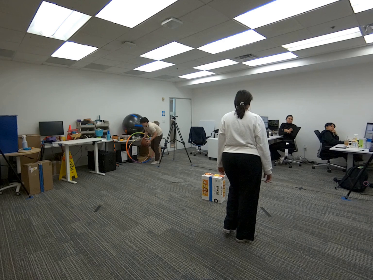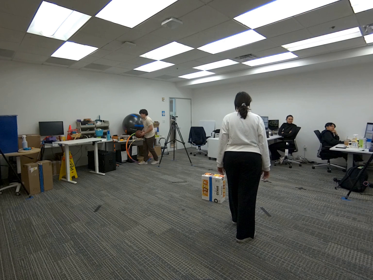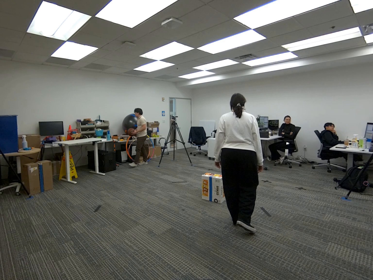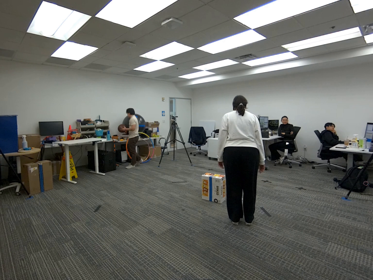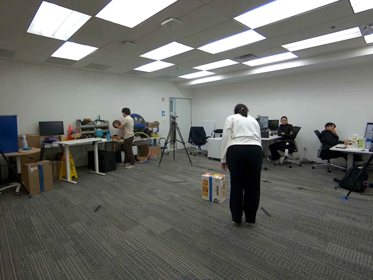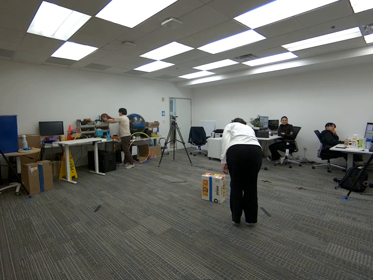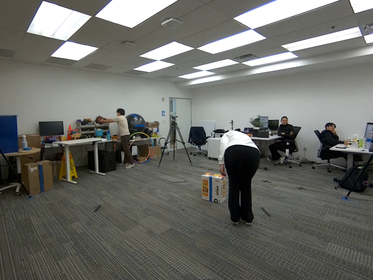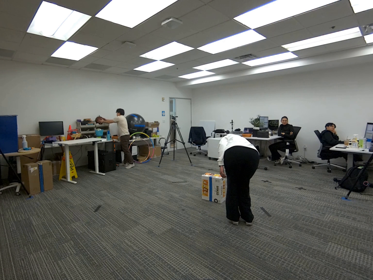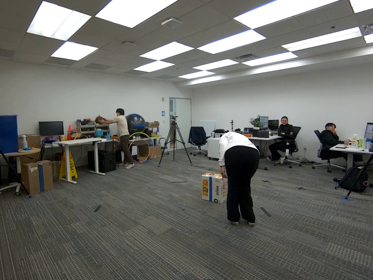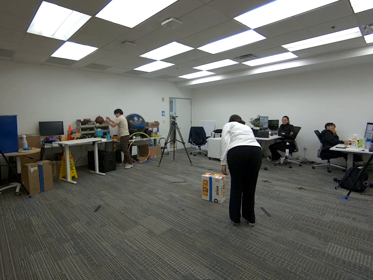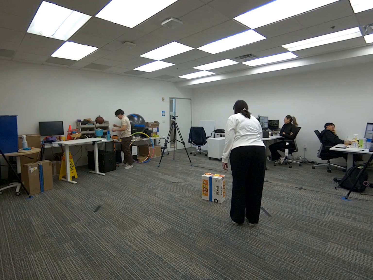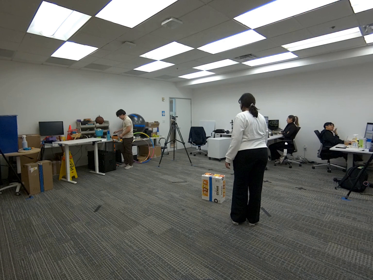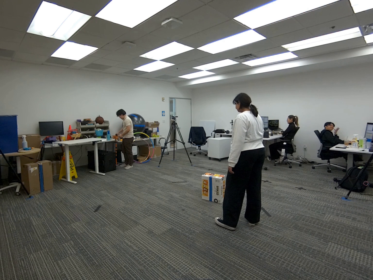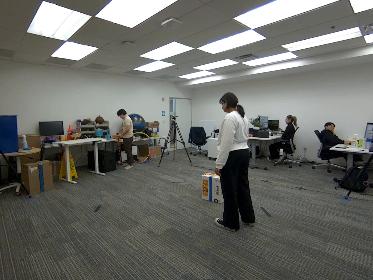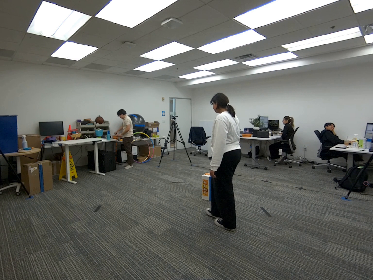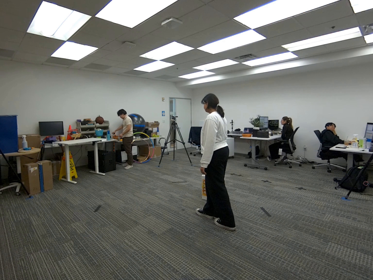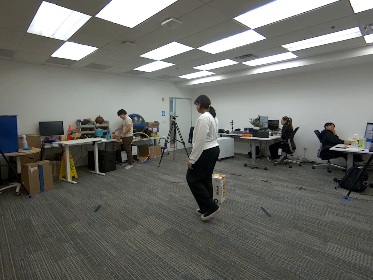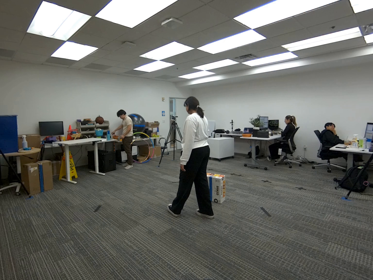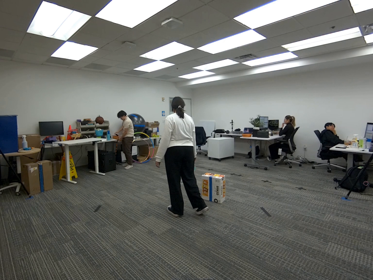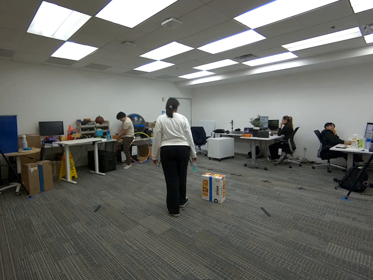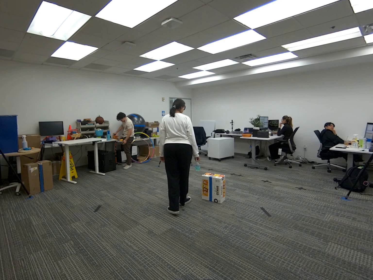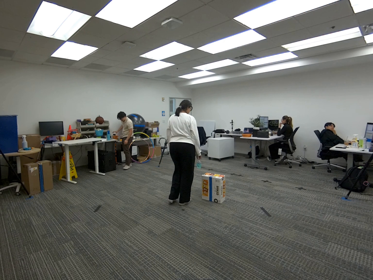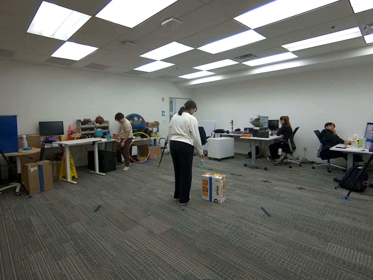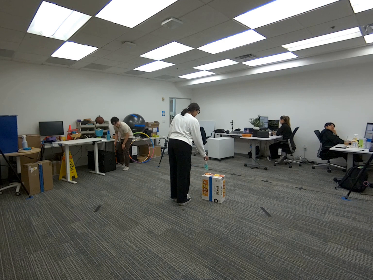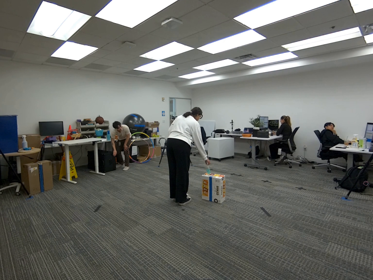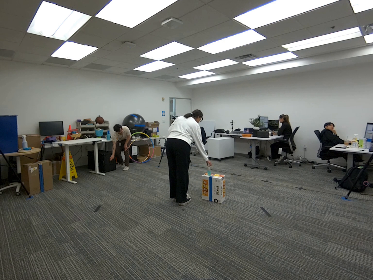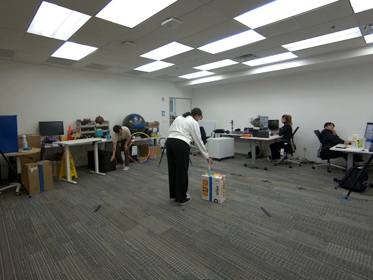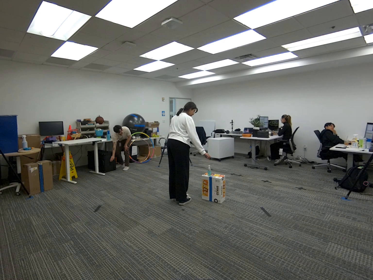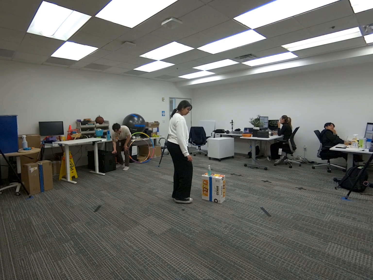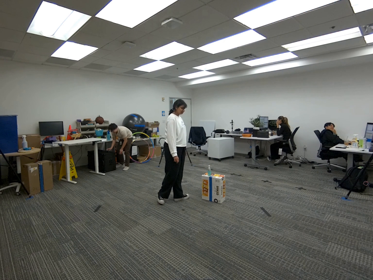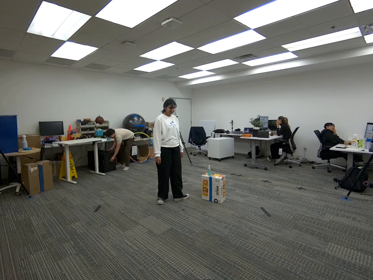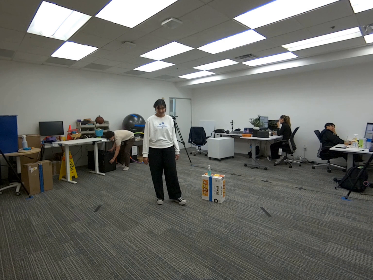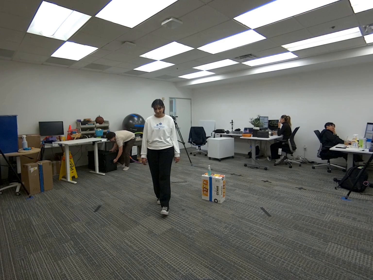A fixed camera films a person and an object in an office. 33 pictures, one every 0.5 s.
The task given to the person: Walk to the hand soap on the ground, pick the soap with your right hand and place it on top of the snack box.
